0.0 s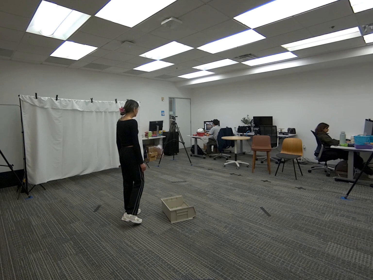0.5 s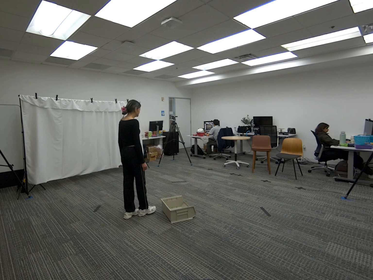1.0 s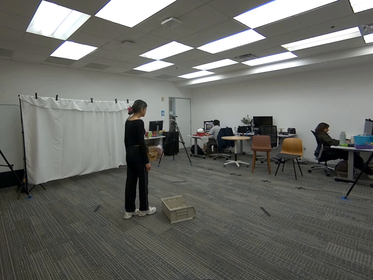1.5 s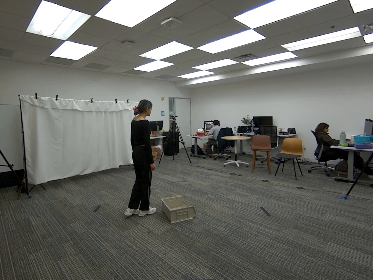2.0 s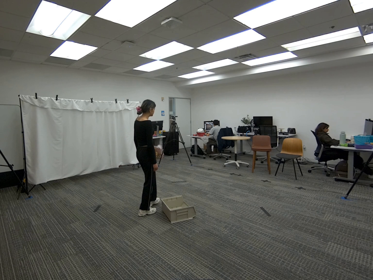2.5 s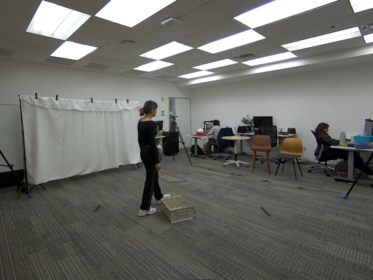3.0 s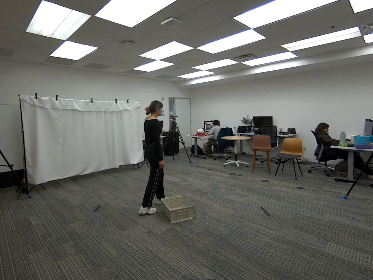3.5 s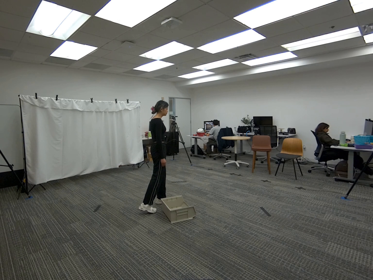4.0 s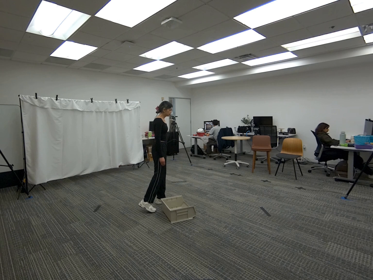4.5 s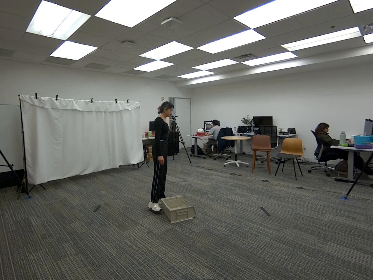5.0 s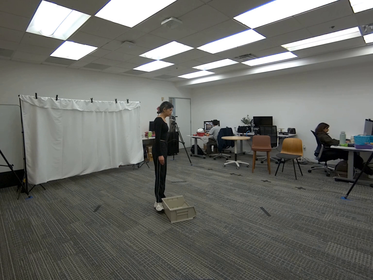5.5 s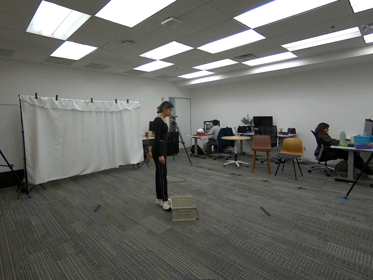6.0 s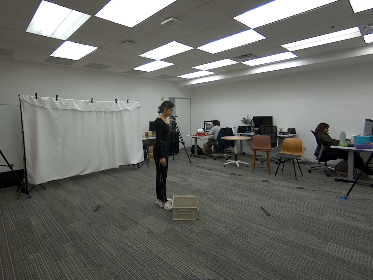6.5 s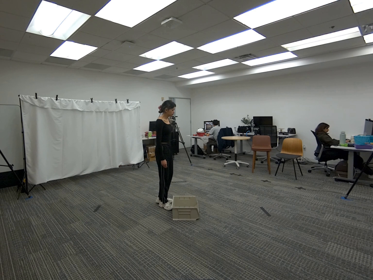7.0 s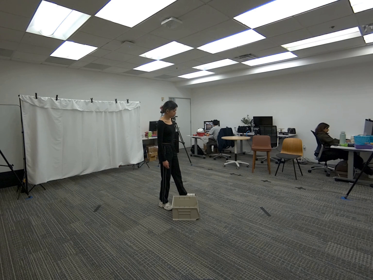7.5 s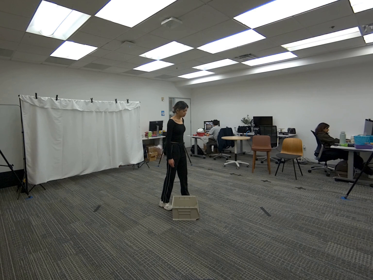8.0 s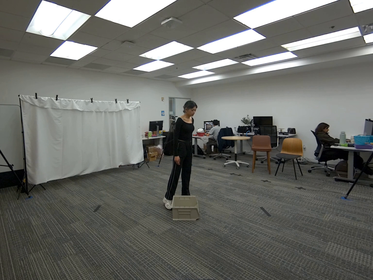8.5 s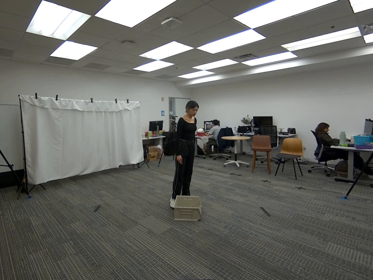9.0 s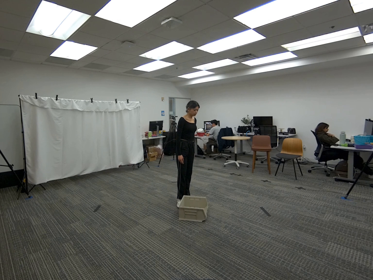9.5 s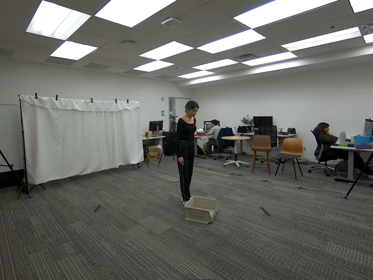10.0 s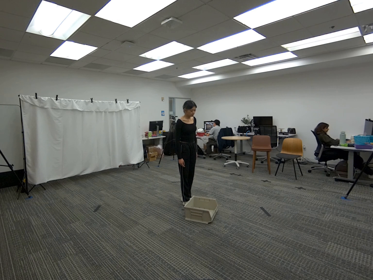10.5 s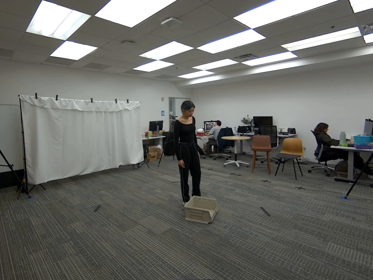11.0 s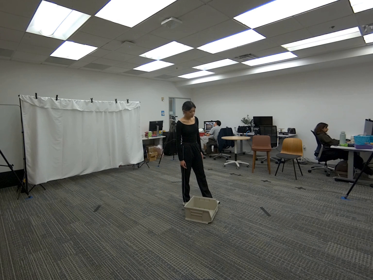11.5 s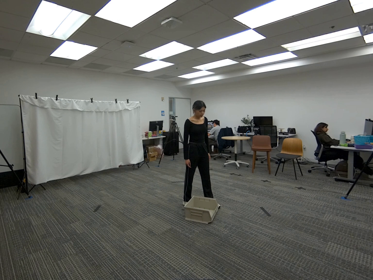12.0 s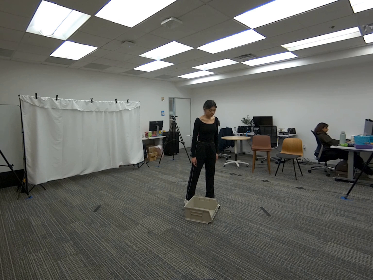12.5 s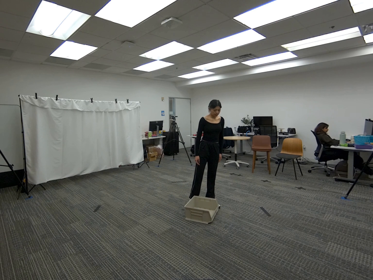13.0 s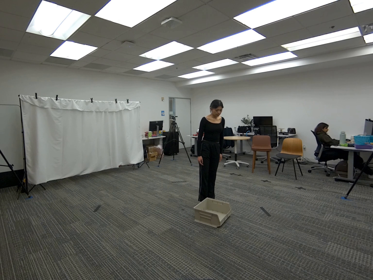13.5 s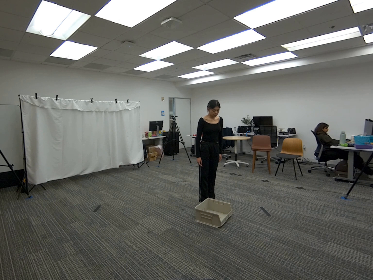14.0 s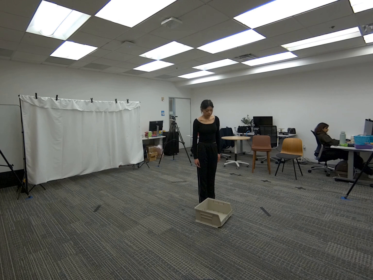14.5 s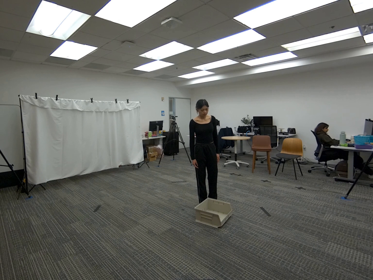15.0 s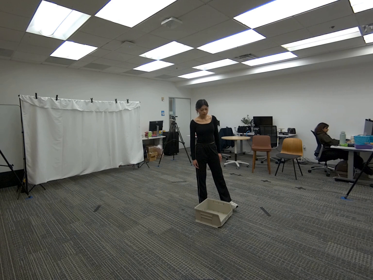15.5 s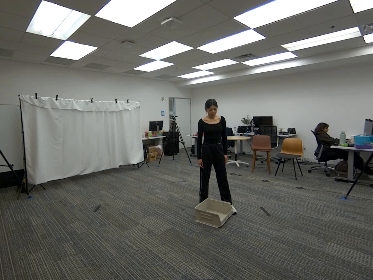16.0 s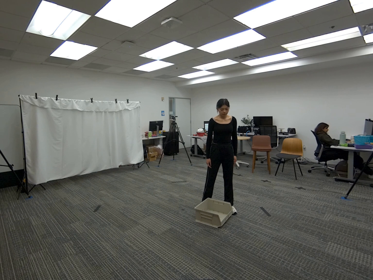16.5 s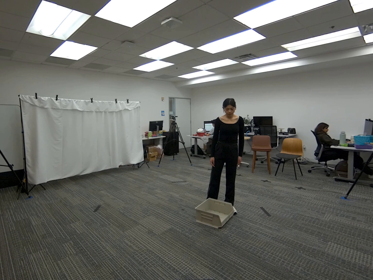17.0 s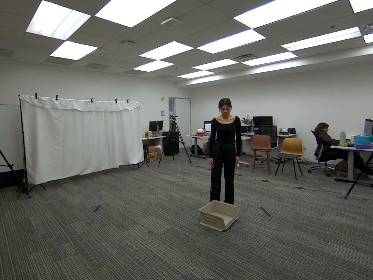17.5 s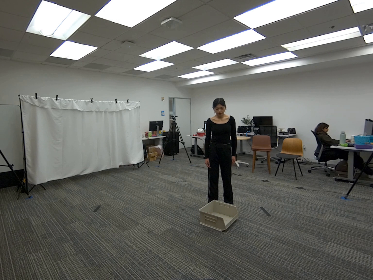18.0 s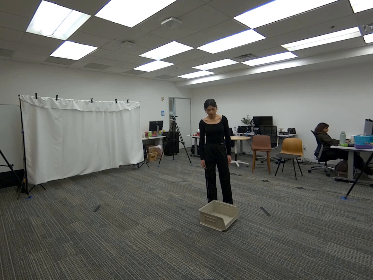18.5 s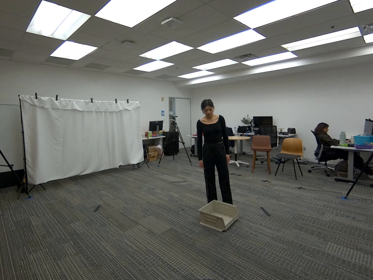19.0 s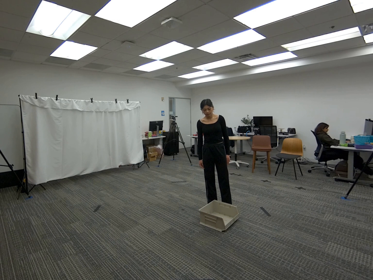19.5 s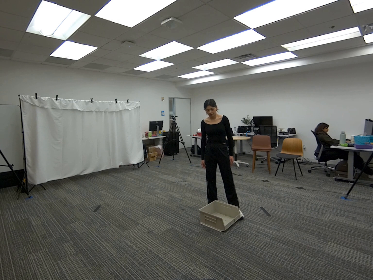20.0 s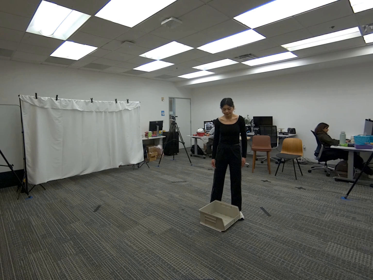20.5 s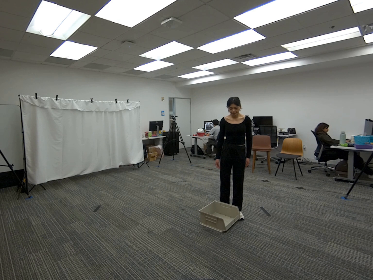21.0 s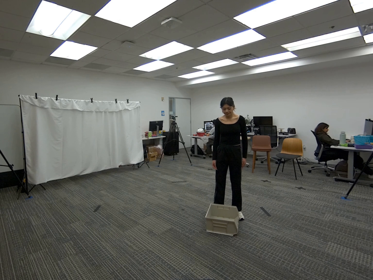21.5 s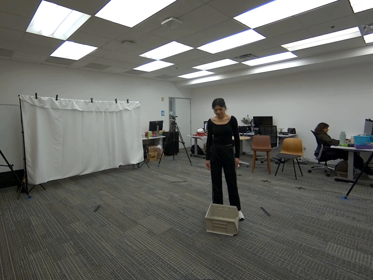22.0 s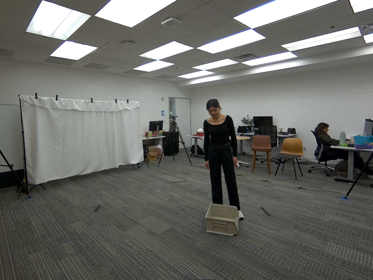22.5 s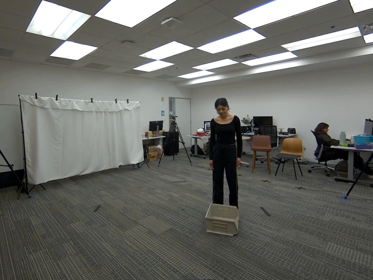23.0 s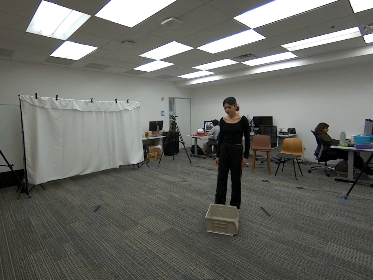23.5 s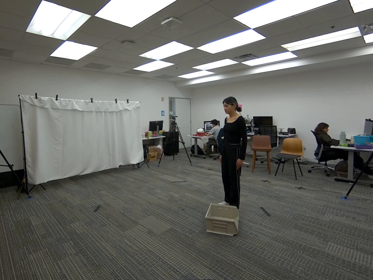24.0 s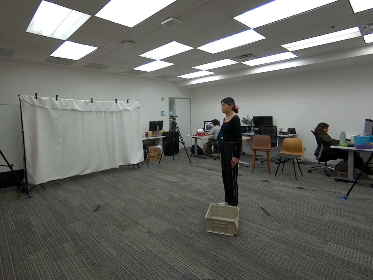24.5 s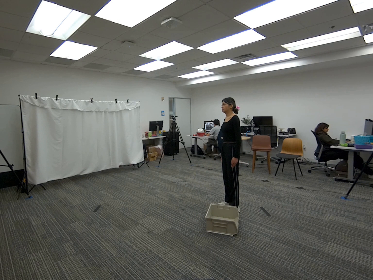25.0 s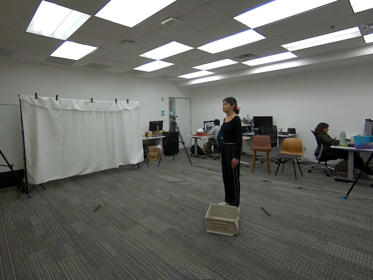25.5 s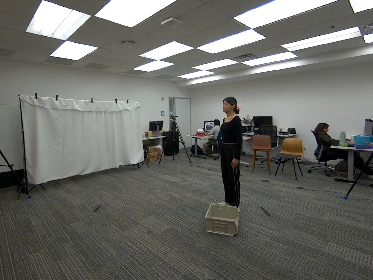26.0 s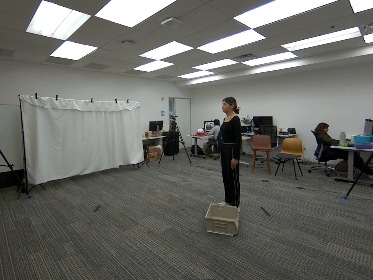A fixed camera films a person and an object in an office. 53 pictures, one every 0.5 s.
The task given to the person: Walk over to beige bin on the ground and using your right foot drag the bin to the side.
